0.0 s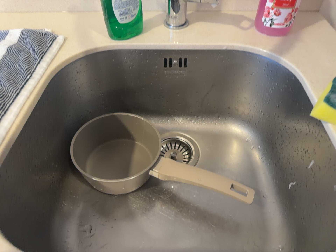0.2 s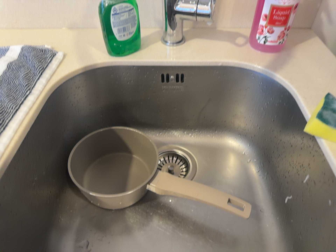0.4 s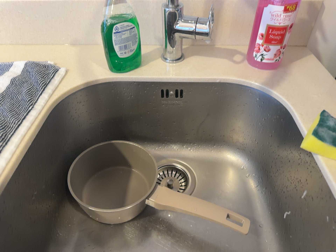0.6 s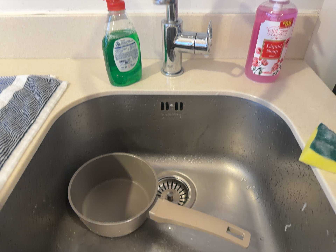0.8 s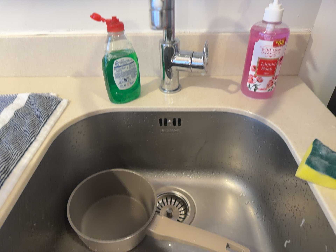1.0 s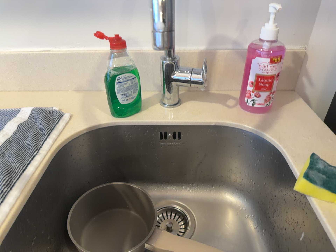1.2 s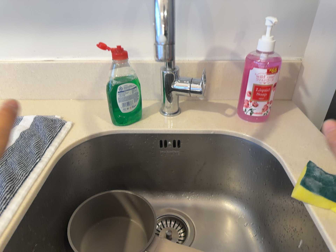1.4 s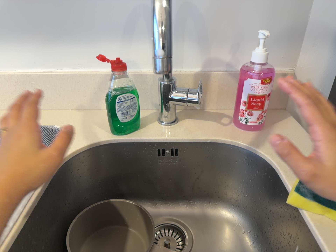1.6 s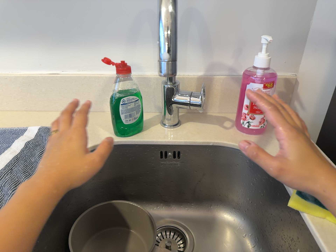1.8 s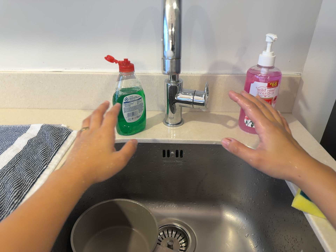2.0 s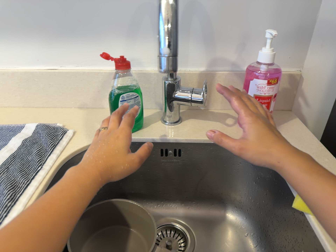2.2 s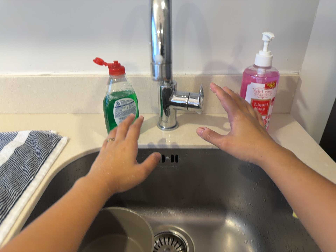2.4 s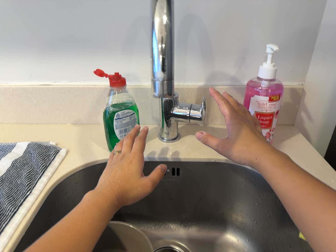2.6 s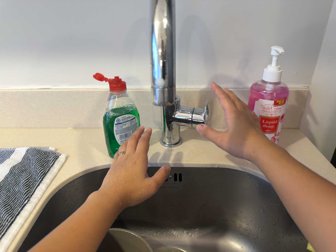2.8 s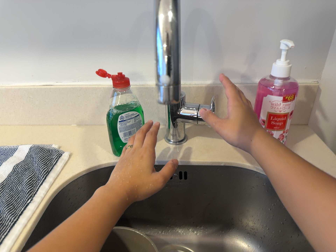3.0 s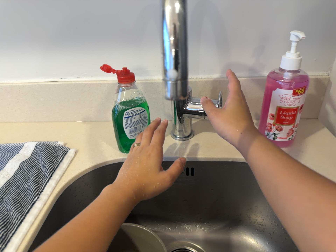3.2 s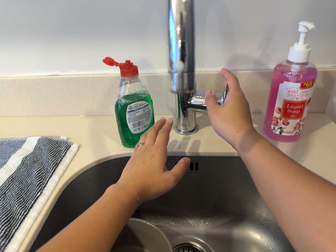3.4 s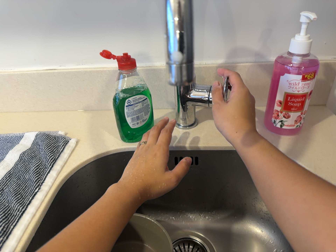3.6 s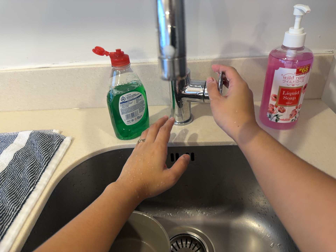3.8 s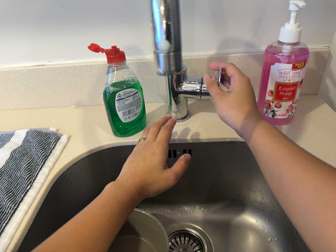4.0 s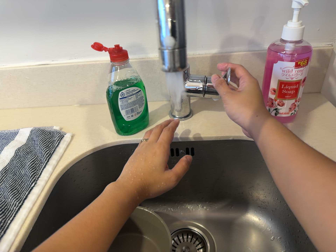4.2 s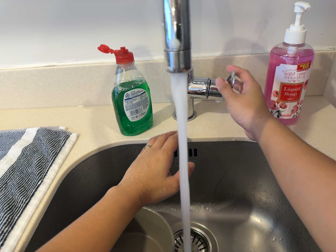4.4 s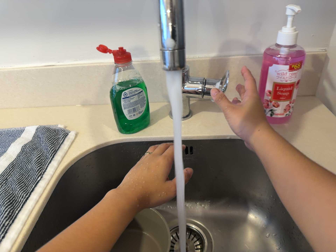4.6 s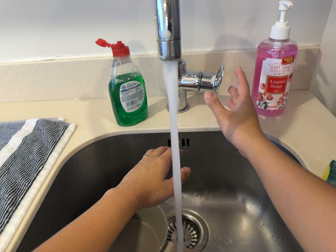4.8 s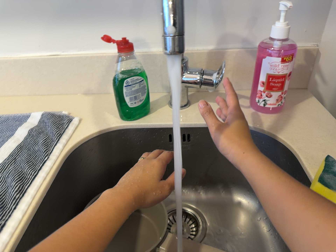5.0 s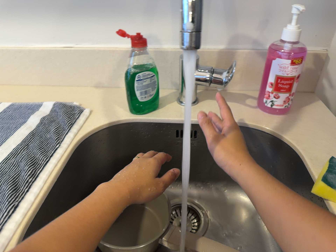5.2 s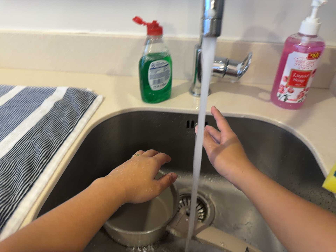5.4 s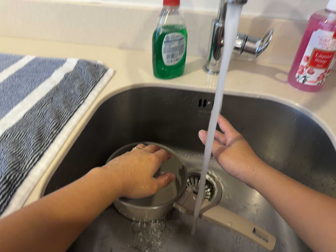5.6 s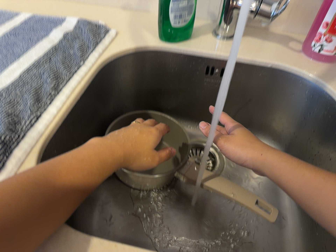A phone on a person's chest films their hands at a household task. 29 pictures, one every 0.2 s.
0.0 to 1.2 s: The camera's aim tips toward the top of its view by about 15 degrees, and the scene shifts downward.
1.2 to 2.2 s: The camera shifts only a little, or ends up much as it began.
2.2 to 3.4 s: The camera travels forward, about 6 cm, so what stands in front looms larger.
3.4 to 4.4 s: The camera shifts only a little, or ends up much as it began.
4.4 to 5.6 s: The camera travels toward the bottom of its view, about 7 cm, so close, fixed things drift upward. Its aim tips toward the bottom of its view by about 15 degrees, and the scene shifts upward. It rolls about its line of sight by about 10 degrees, and the scene rotates clockwise.
The film runs forward here.
